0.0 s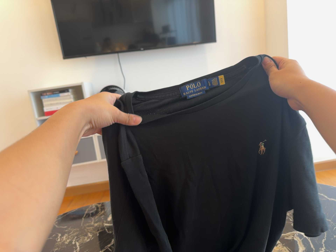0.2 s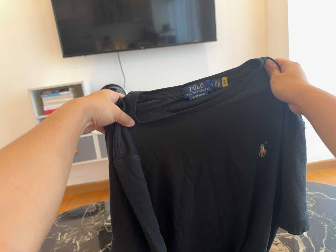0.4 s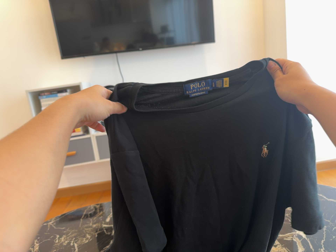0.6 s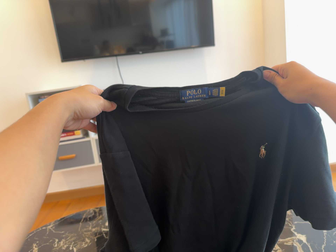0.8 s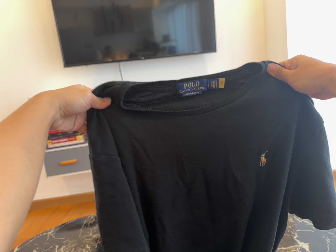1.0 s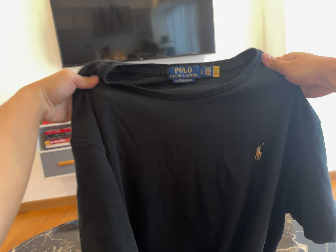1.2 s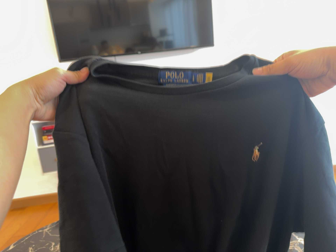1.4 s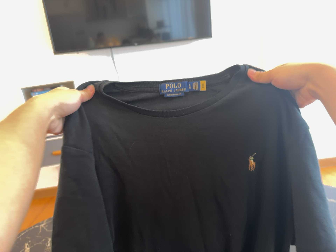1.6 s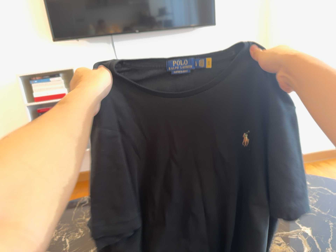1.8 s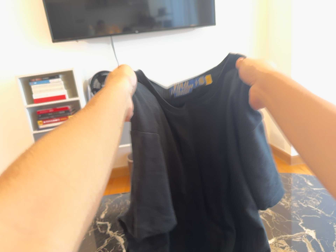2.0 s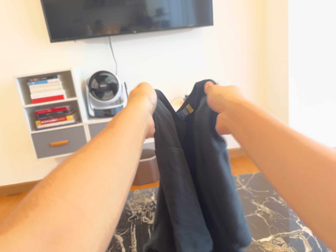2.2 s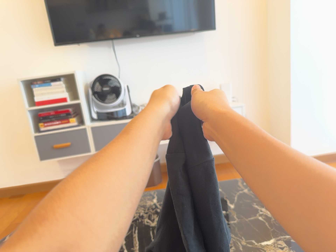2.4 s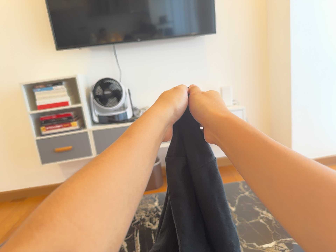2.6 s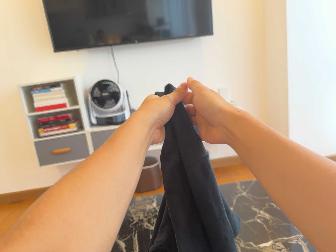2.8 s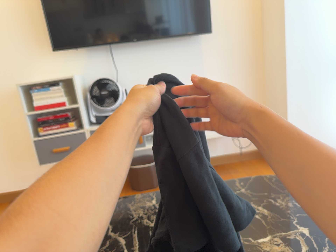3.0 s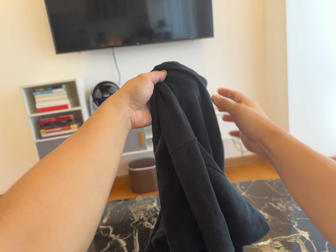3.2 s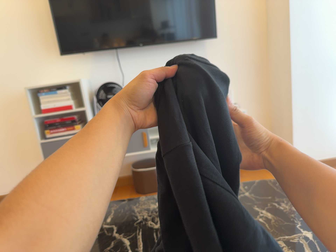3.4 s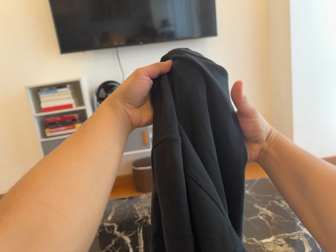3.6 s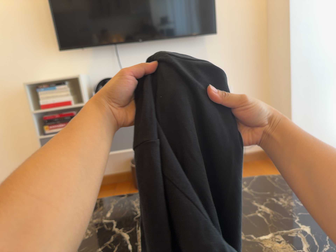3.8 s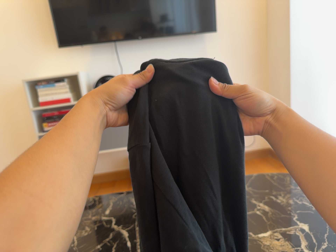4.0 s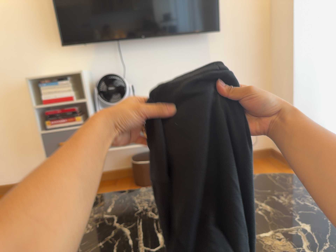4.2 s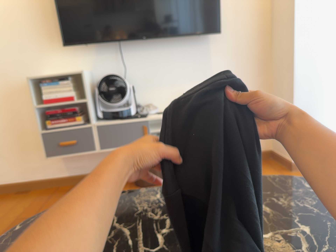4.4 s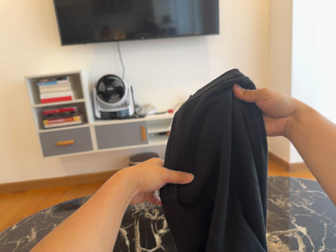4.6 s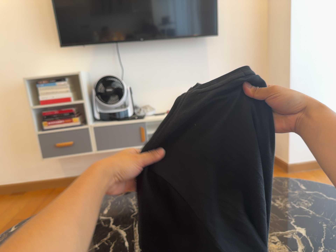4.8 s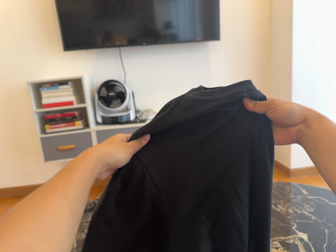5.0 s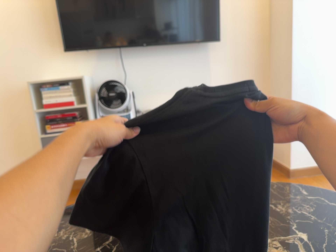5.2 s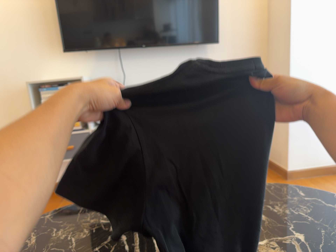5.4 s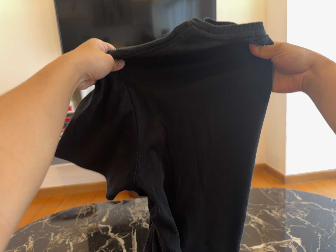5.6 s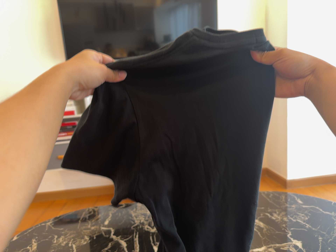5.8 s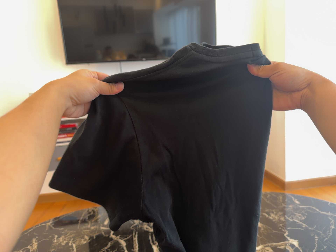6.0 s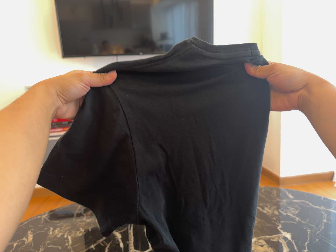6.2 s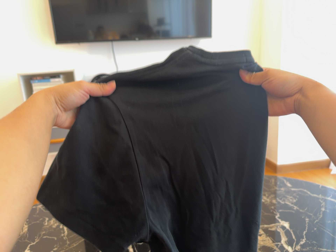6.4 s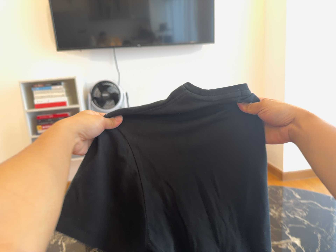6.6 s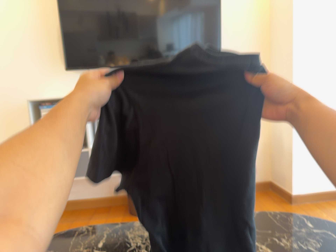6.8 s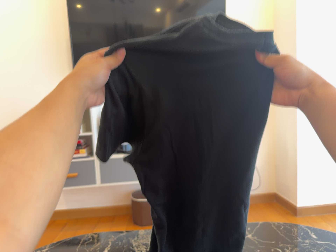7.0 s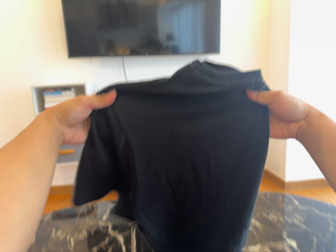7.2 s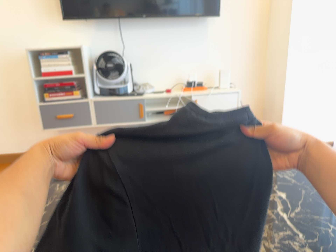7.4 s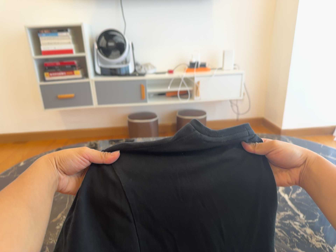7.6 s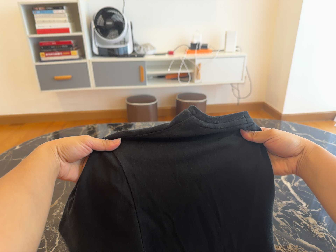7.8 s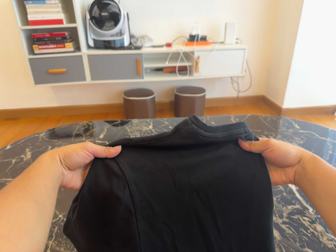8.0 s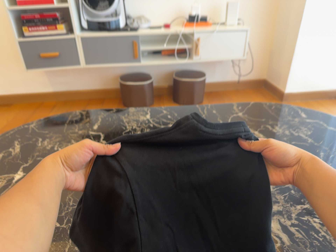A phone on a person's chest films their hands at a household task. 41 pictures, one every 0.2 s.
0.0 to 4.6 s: The camera shifts only a little, or ends up much as it began.
4.6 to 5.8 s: The camera travels backward, about 5 cm, so what stands in front gets smaller.
5.8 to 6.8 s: The camera shifts only a little, or ends up much as it began.
6.8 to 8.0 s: The camera travels forward, about 9 cm, so what stands in front looms larger. Its aim tips toward the bottom of its view by about 25 degrees, and the scene shifts upward.
The film runs forward here.
